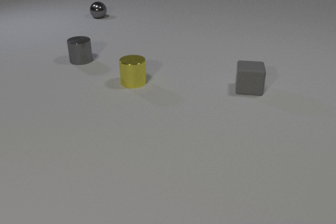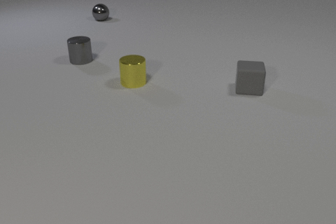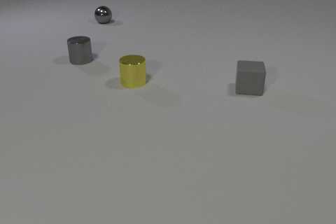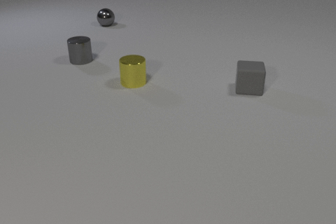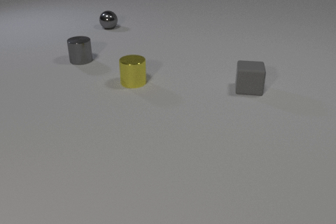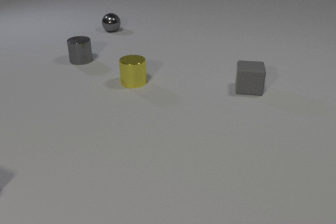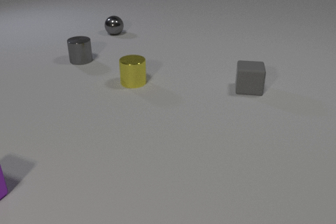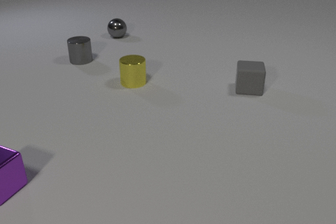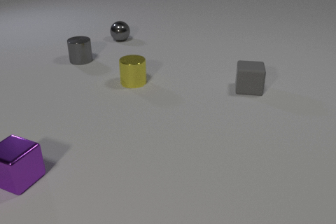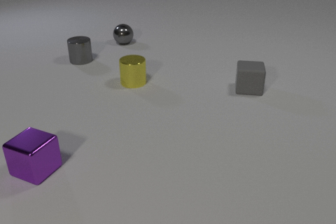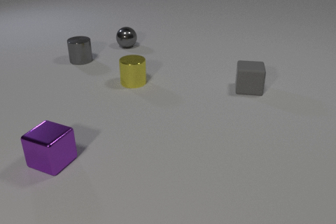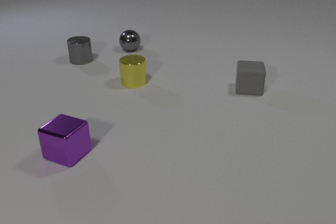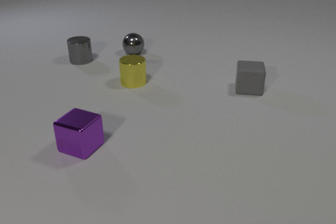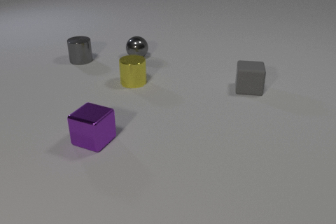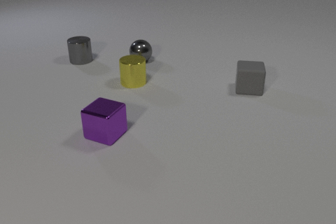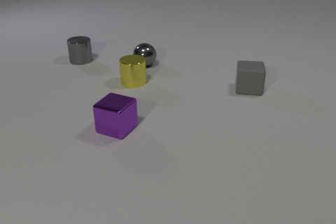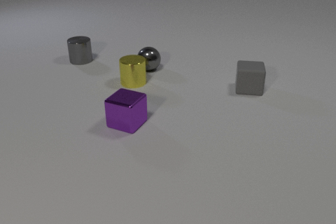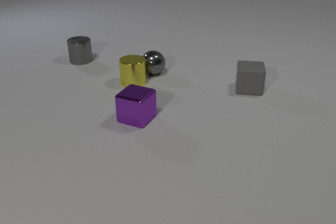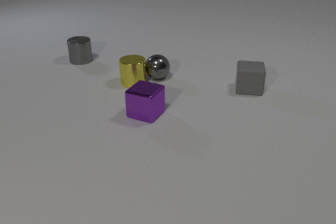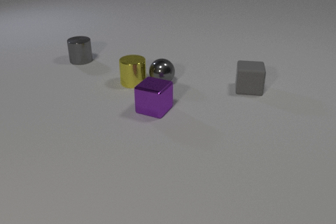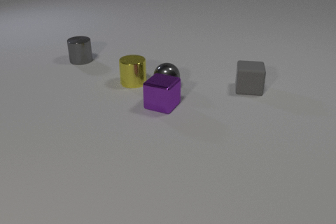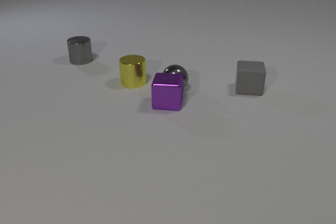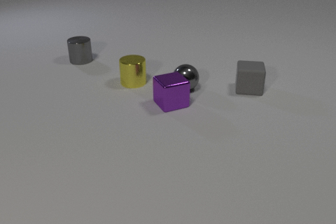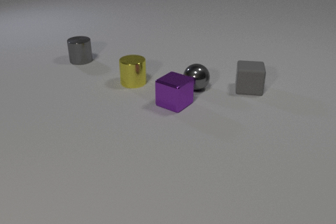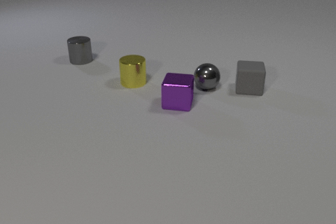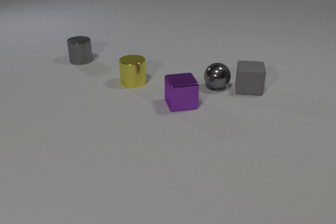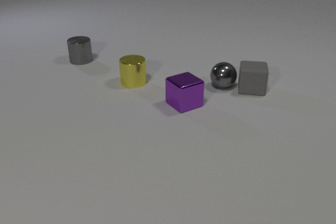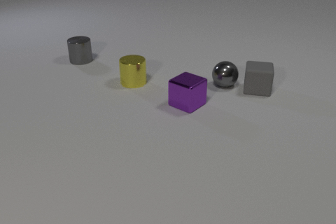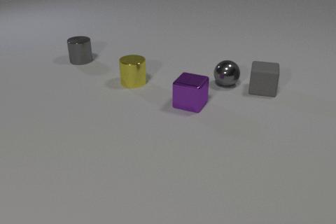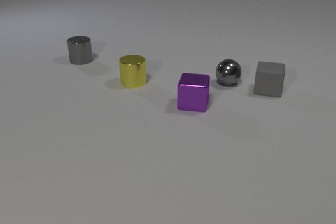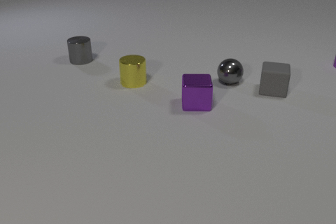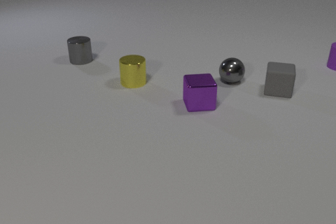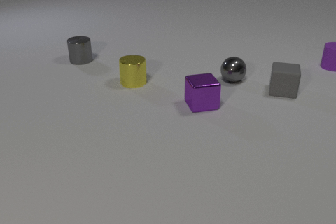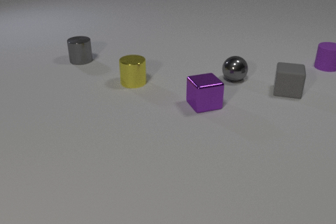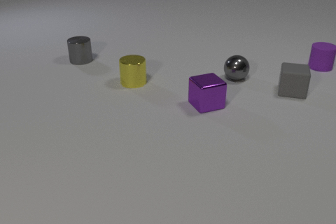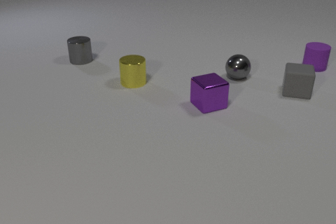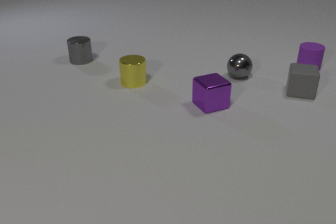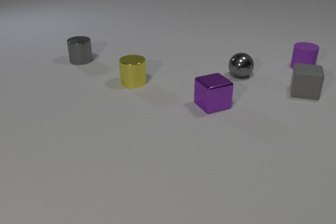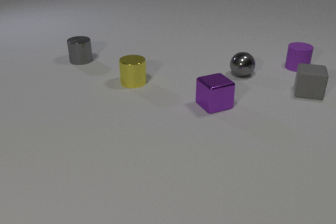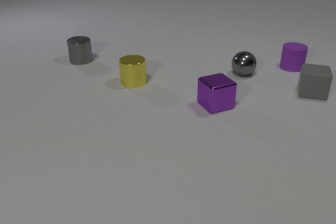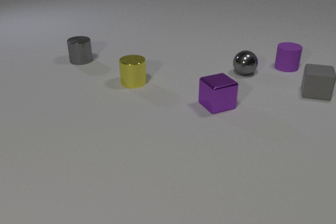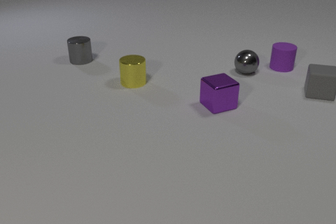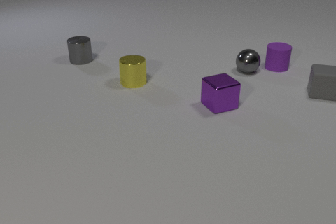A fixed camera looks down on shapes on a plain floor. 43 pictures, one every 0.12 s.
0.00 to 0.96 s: The purple metal cube comes in at the left edge, slides to the right and away from the camera. The gray metal sphere rolls toward the camera.
0.96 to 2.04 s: The purple metal cube slides to the right and away from the camera. The gray metal sphere rolls toward the camera.
2.04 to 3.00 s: The purple metal cube slides to the right and away from the camera, spins so that its near face slides to the right, counterclockwise seen from above. The gray metal sphere rolls to the right and toward the camera. The purple metal cube and the gray metal sphere collide.
3.00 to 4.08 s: The purple metal cube slides to the right, spins counterclockwise seen from above by about 105 degrees, its near face sliding to the right. The gray metal sphere rolls away from the camera and to the right. The gray rubber cube slides to the right. The purple rubber cylinder comes in at the right edge, slides to the left and toward the camera. The gray metal sphere and the gray rubber cube collide.
4.08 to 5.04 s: The purple metal cube slides to the right. The gray metal sphere rolls away from the camera and to the right. The gray rubber cube slides to the right. The purple rubber cylinder slides to the left.
Are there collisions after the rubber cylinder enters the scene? no.
Are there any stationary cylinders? yes.
What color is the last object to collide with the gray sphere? gray.
